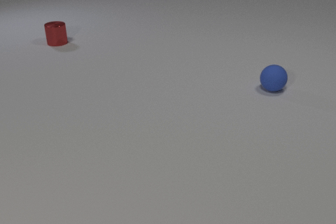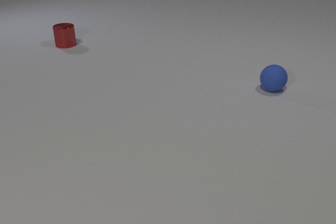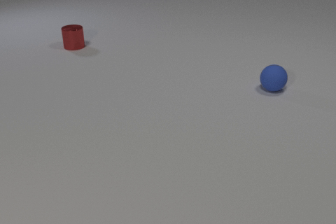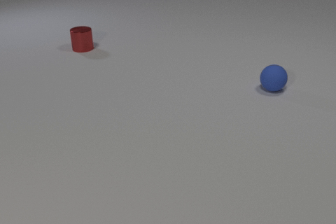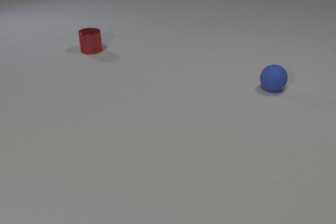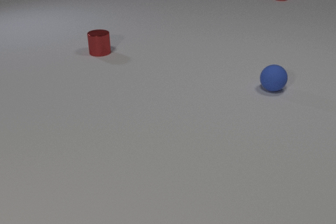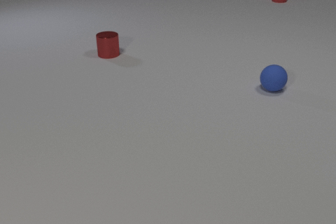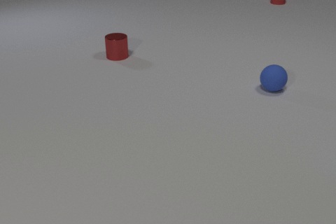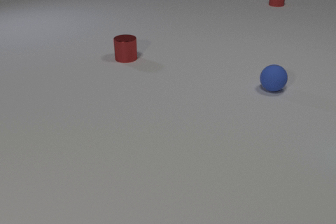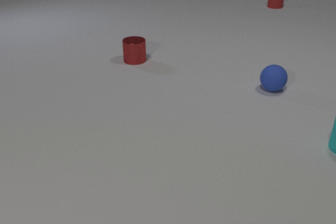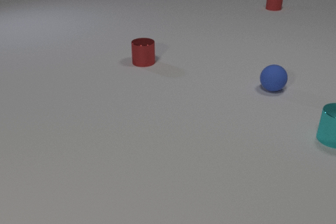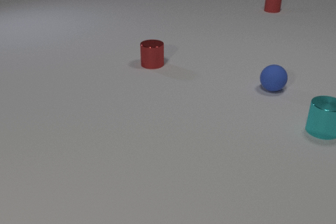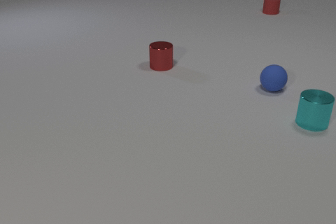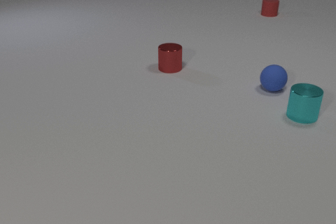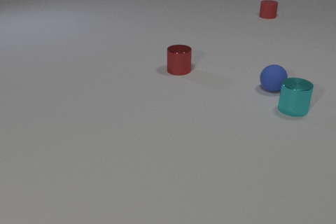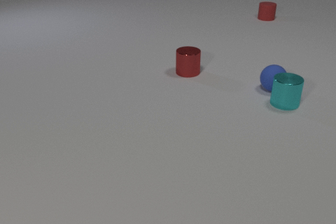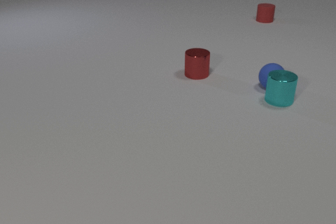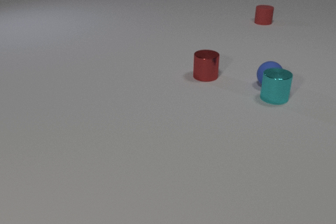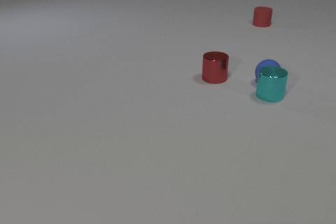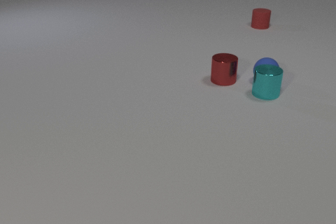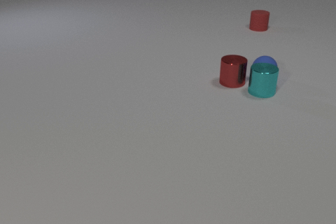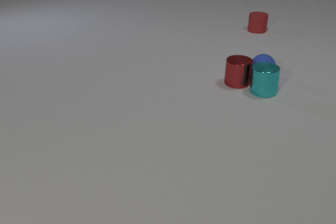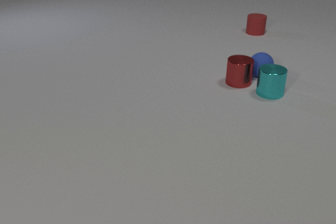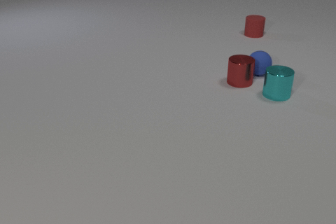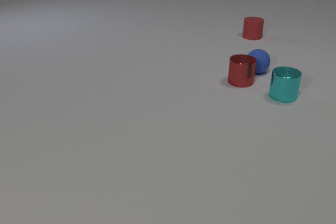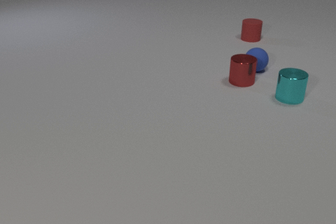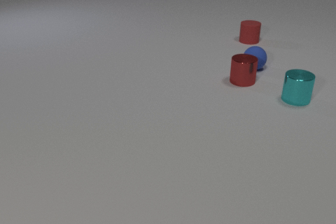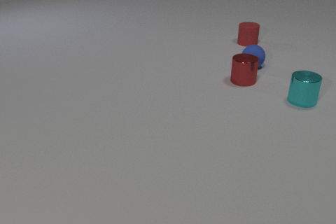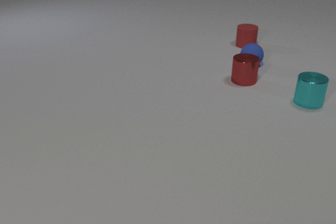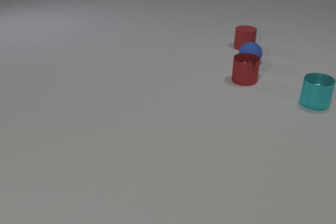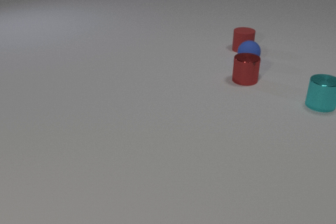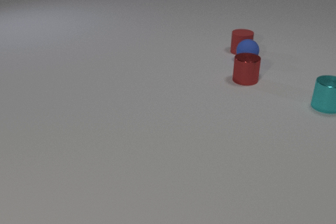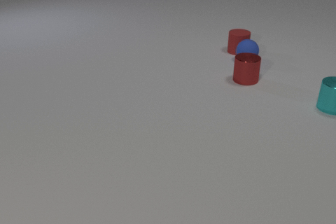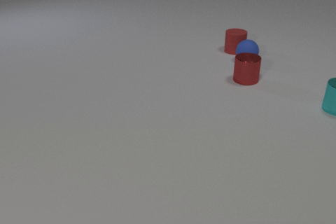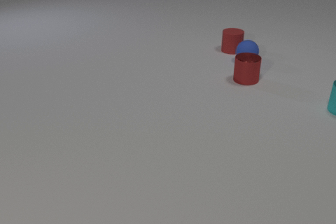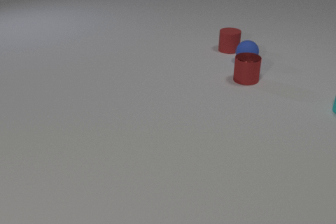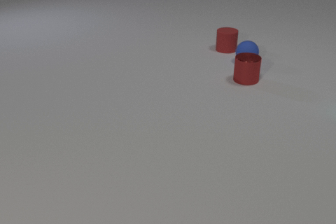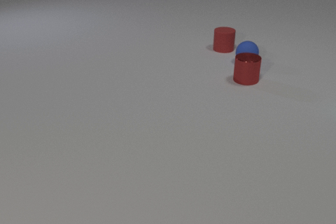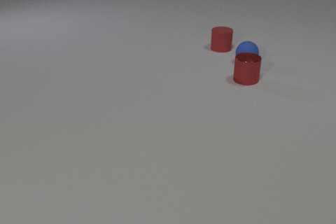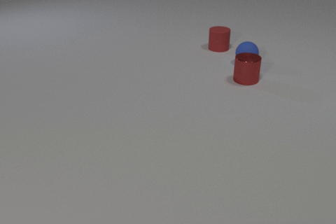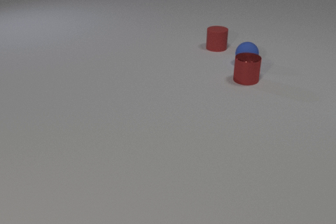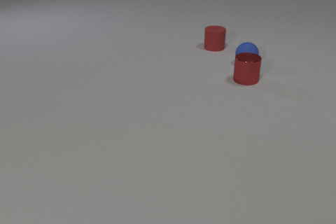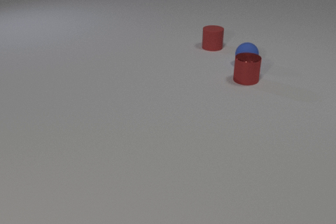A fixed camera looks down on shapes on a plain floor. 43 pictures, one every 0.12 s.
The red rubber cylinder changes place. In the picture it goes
toward the camera.
The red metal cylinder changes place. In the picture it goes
to the right.
0.00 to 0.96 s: The red rubber cylinder comes in at the top edge, slides toward the camera. The red metal cylinder slides to the right and toward the camera.
0.96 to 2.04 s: The cyan metal cylinder comes in at the right edge, slides away from the camera and to the left. The blue rubber sphere rolls away from the camera. The red rubber cylinder slides toward the camera. The red metal cylinder slides to the right and toward the camera. The cyan metal cylinder and the blue rubber sphere collide.
2.04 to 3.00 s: The cyan metal cylinder slides to the right. The blue rubber sphere rolls away from the camera and to the left. The red rubber cylinder slides toward the camera. The red metal cylinder slides to the right. The cyan metal cylinder and the red metal cylinder collide.
3.00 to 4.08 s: The cyan metal cylinder slides to the right. The blue rubber sphere rolls away from the camera and to the left. The red rubber cylinder slides toward the camera and to the left. The blue rubber sphere and the red rubber cylinder collide.
4.08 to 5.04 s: The cyan metal cylinder slides to the right, leaves at the right edge. The blue rubber sphere rolls toward the camera. The red rubber cylinder slides to the left.
Are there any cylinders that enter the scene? yes.
How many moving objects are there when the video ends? 2.
How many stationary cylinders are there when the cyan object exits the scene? 1.
